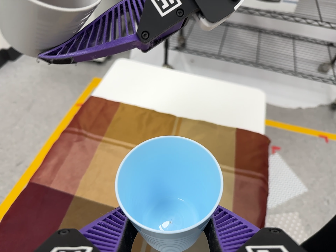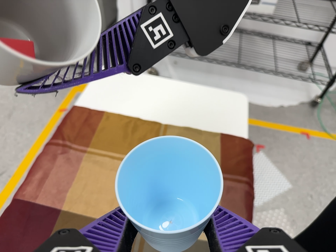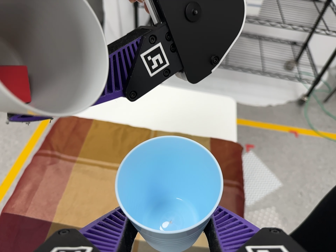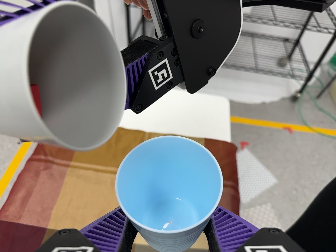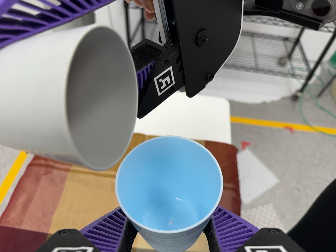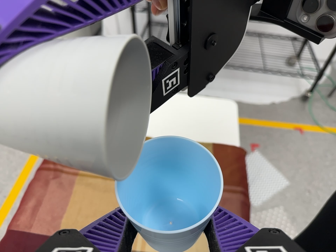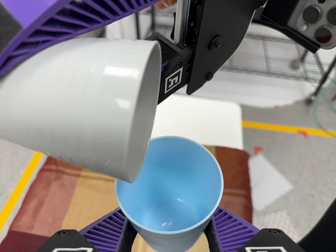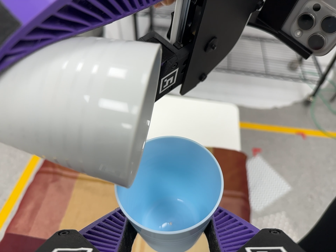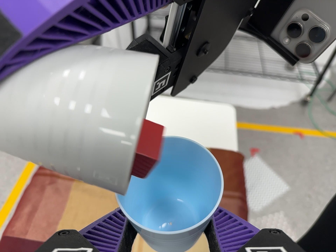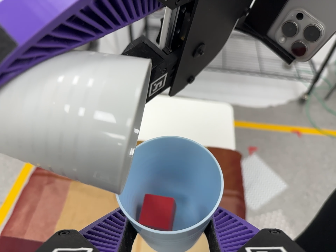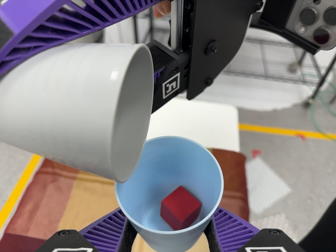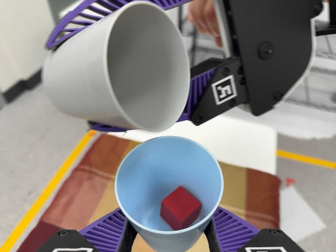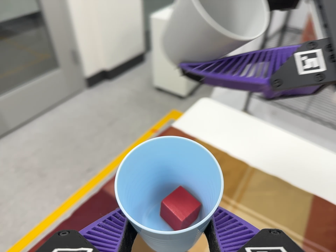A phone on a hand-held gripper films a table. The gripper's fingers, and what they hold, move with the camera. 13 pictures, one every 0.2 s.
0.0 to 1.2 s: The camera travels toward the top of its view, about 5 cm, so close, fixed things drift downward.
1.2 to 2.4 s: The camera swings to its left by about 20 degrees, and the scene slides to the right. It travels toward the bottom of its view, about 5 cm. It rolls about its line of sight by about 20 degrees, and the scene rotates clockwise.
The film runs forward here.
